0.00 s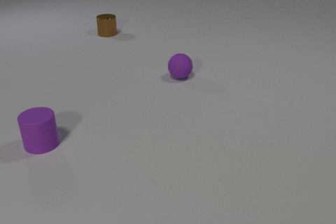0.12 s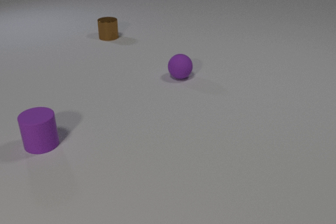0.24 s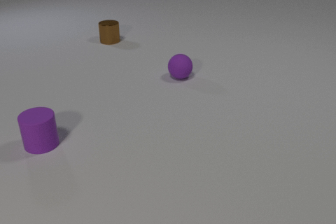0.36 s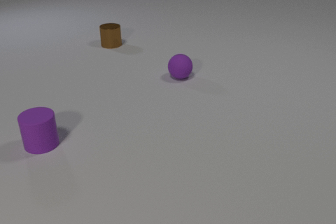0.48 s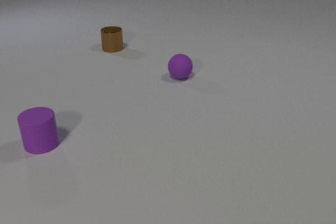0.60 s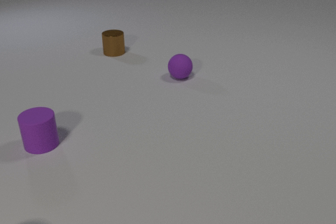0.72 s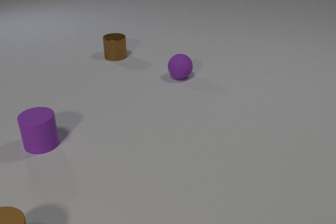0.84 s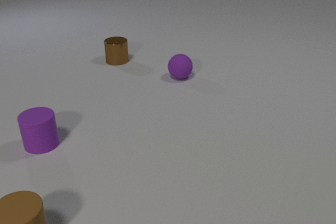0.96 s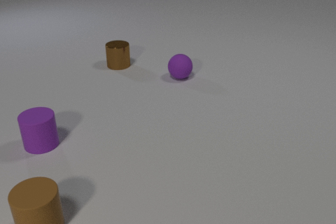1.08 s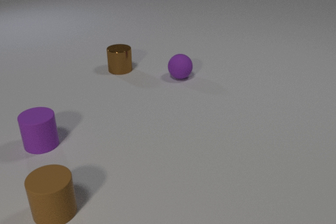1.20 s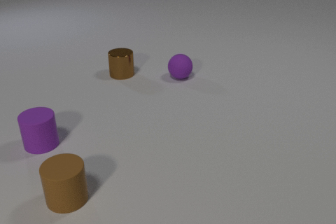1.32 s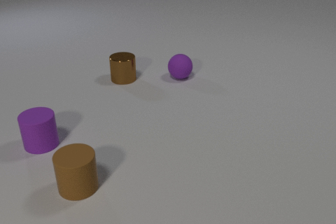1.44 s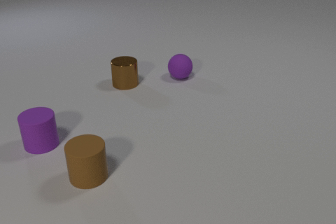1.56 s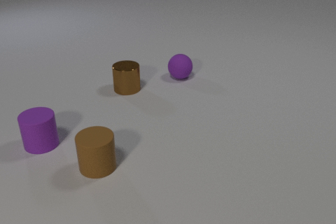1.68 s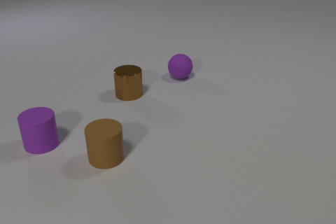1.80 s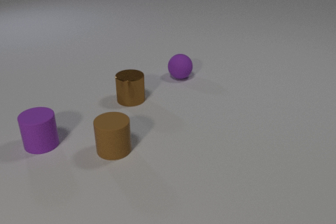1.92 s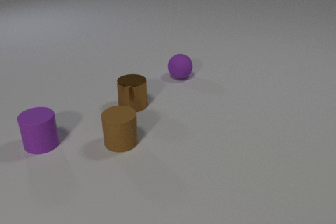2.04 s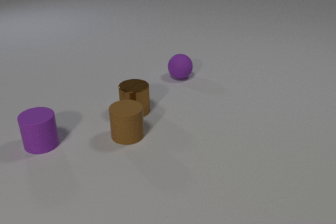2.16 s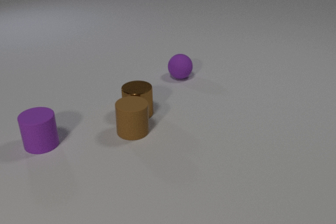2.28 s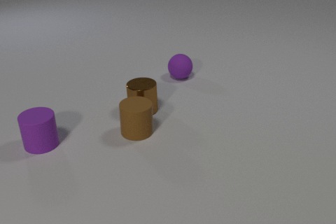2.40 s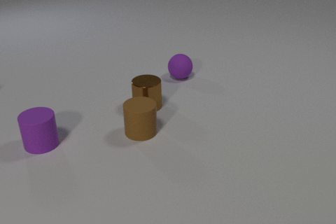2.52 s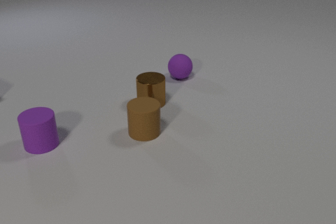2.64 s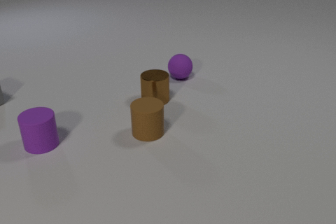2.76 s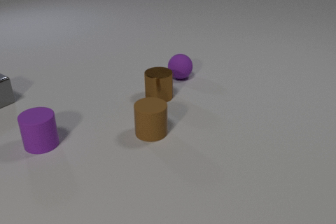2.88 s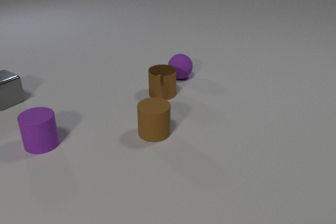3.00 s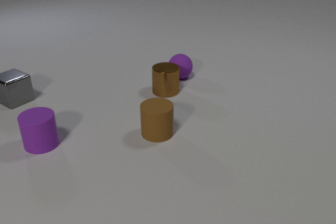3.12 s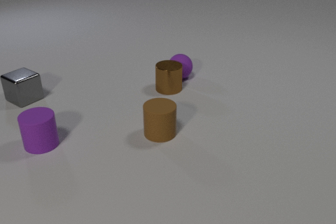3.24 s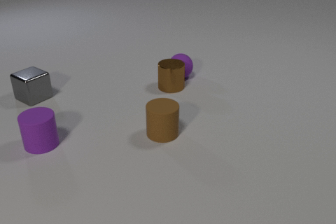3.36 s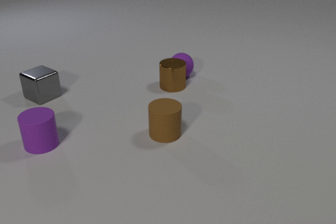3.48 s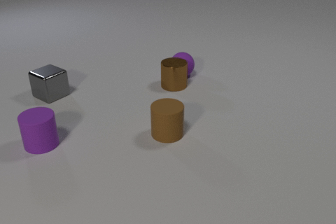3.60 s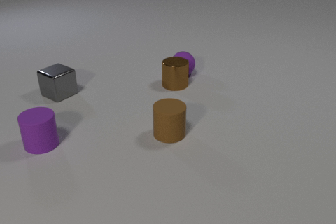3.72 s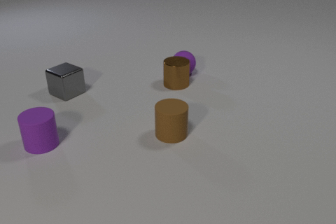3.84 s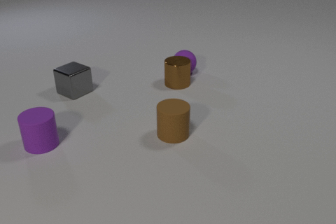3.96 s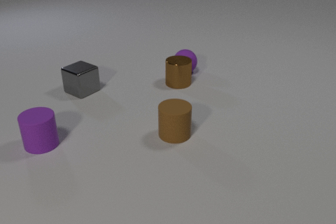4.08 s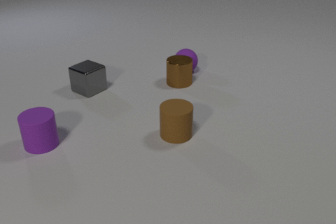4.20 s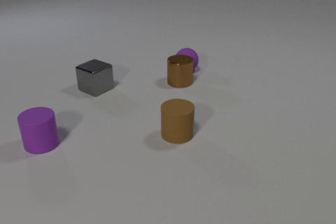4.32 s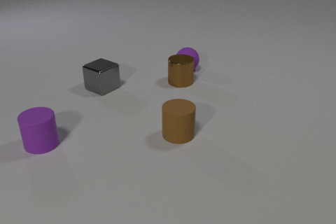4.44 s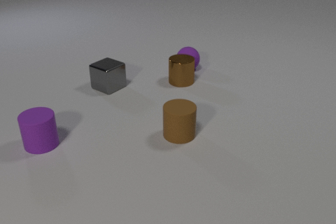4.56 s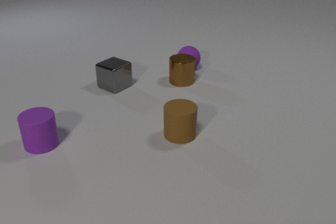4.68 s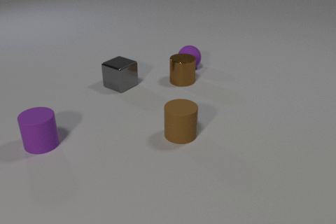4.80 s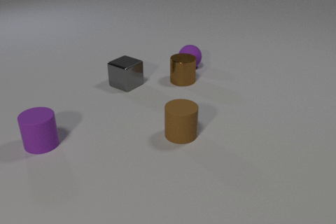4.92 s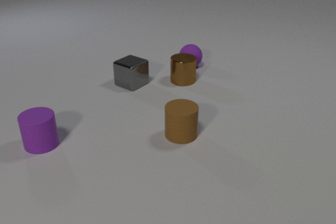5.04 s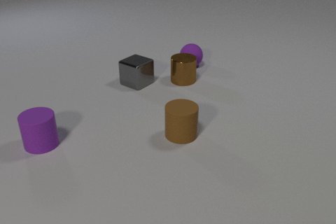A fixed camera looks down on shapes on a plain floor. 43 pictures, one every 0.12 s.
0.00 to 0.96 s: The brown rubber cylinder comes in at the bottom edge, slides to the right and away from the camera. The brown metal cylinder slides toward the camera.
0.96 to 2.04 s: The brown rubber cylinder slides away from the camera and to the right. The brown metal cylinder slides toward the camera.
2.04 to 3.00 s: The brown rubber cylinder slides to the right. The brown metal cylinder slides away from the camera and to the right. The gray metal cube comes in at the left edge, slides to the right. The brown rubber cylinder and the brown metal cylinder collide.
3.00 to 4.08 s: The brown rubber cylinder slides to the right. The brown metal cylinder slides away from the camera and to the right. The purple rubber sphere rolls away from the camera. The gray metal cube slides to the right. The brown metal cylinder and the purple rubber sphere collide.
4.08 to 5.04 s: The brown metal cylinder slides away from the camera. The purple rubber sphere rolls away from the camera. The gray metal cube slides to the right.
How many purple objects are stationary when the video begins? 2.
What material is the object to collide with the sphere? metal.
Are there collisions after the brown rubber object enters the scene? yes.
